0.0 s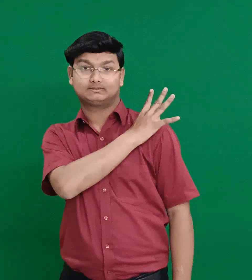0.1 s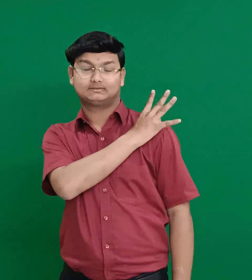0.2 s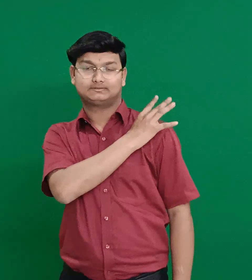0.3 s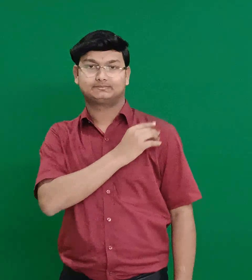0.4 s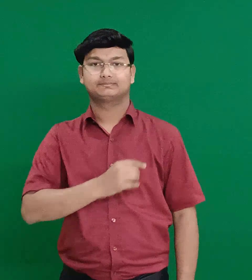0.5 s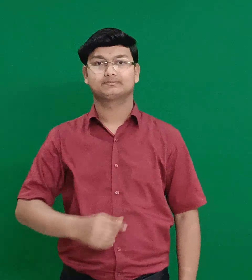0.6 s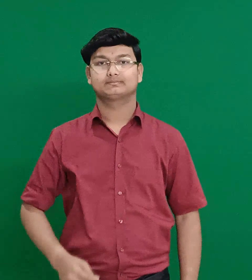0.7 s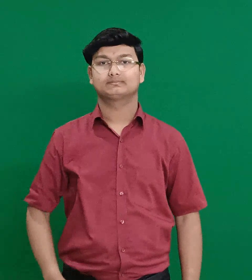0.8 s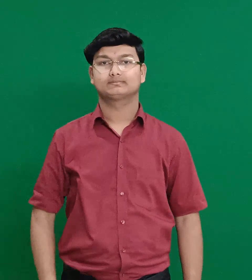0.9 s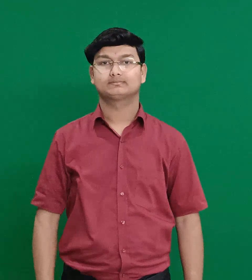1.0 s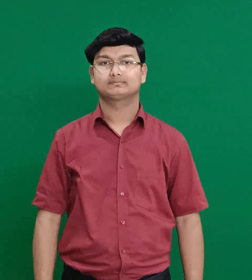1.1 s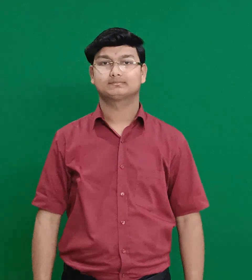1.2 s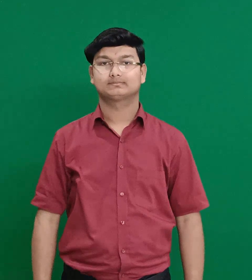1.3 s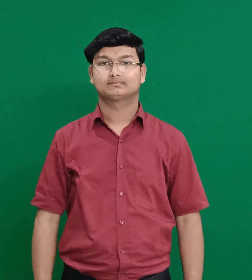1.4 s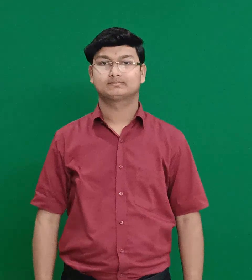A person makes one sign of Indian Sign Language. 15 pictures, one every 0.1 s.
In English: shunem
